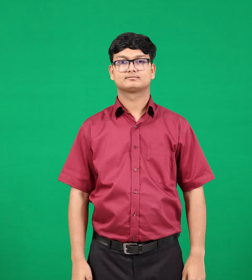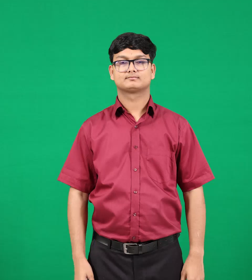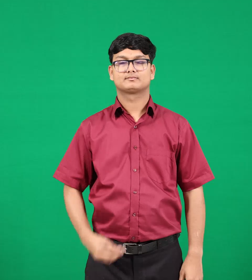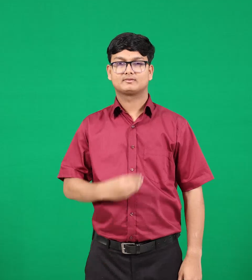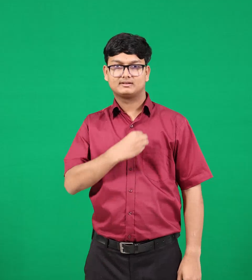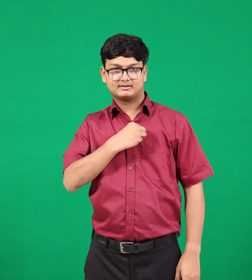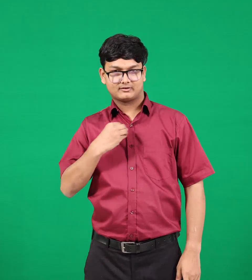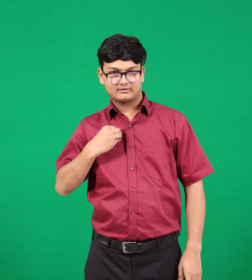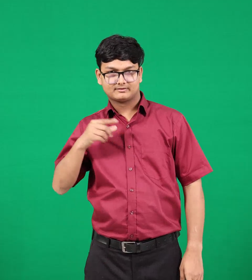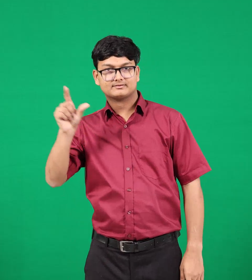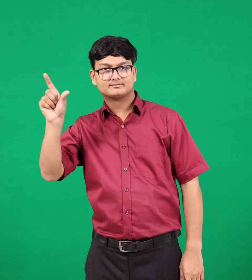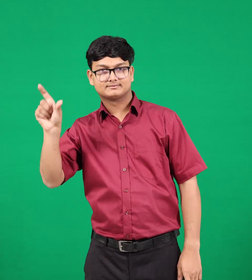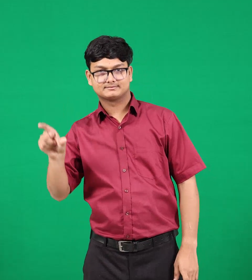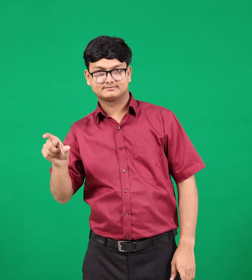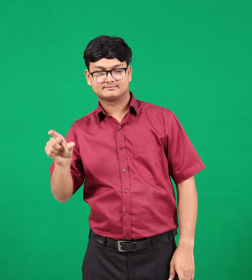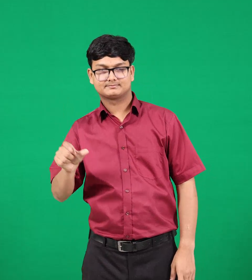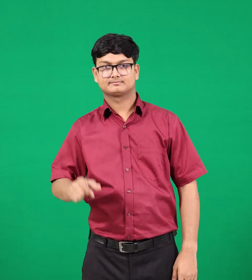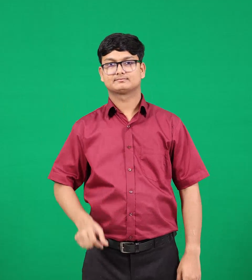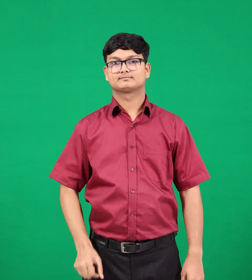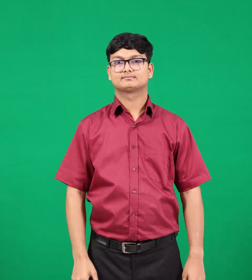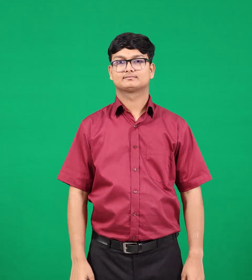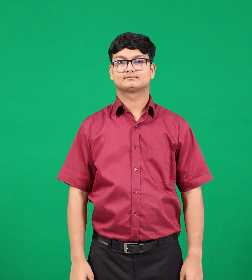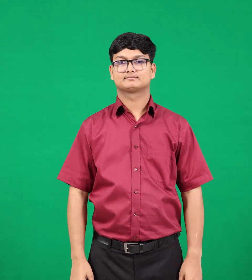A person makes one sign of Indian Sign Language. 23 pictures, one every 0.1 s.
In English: doctor
